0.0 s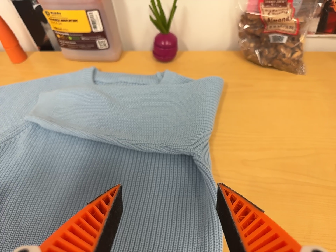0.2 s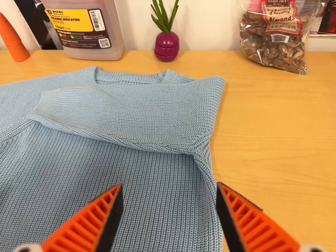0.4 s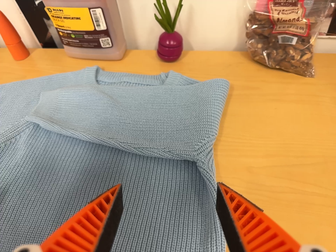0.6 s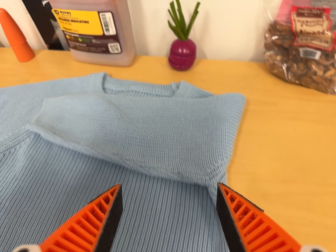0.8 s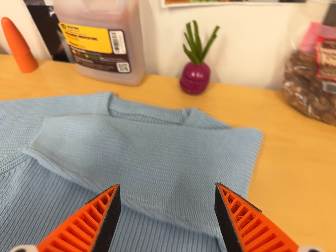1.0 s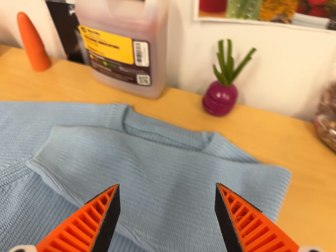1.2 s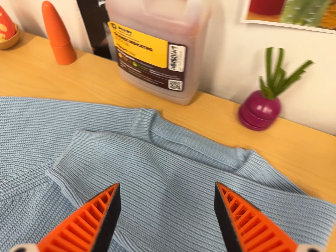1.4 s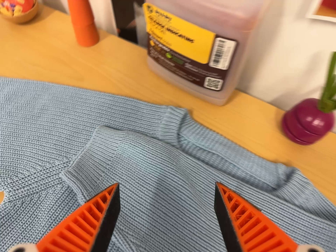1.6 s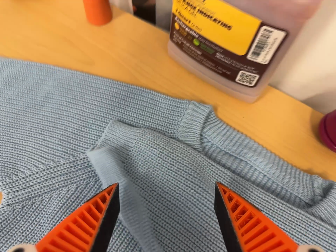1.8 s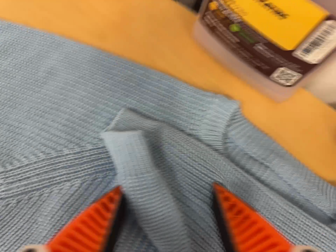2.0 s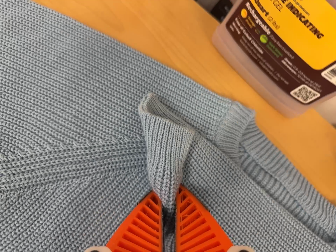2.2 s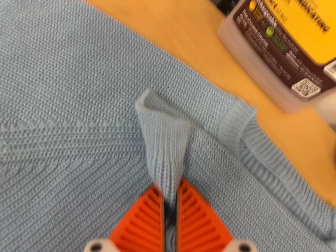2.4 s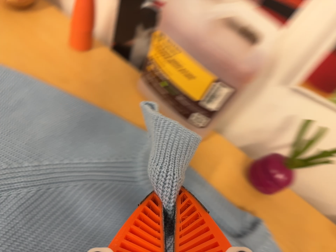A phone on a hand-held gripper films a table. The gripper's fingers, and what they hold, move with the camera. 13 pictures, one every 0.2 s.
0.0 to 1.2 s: The camera travels toward the top of its view and forward, about 24 cm, so close, fixed things drift downward. It rolls about its line of sight by about 15 degrees, and the scene rotates clockwise.
1.2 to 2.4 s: The camera pans to its right by about 10 degrees. It travels to its left and forward, about 8 cm. It rolls about its line of sight by about 15 degrees, and the scene rotates clockwise.
The film runs backward here.
